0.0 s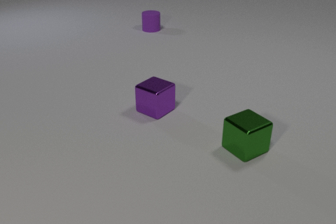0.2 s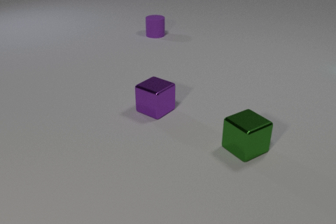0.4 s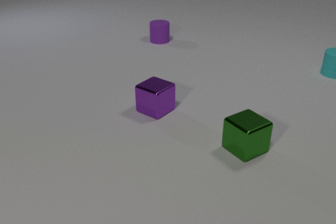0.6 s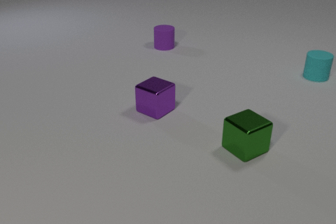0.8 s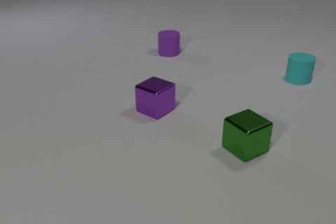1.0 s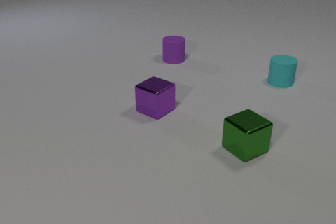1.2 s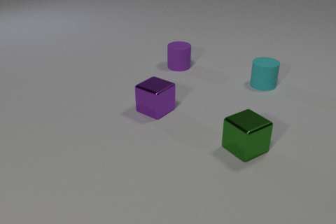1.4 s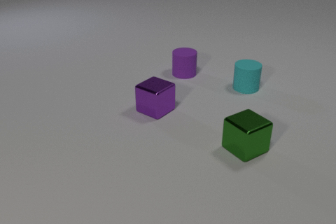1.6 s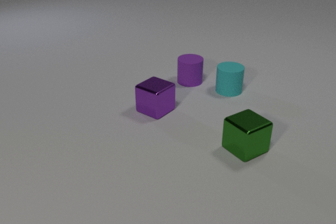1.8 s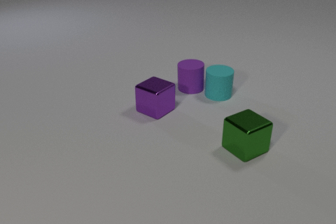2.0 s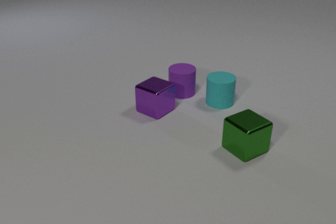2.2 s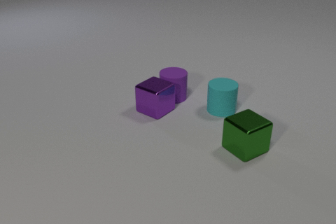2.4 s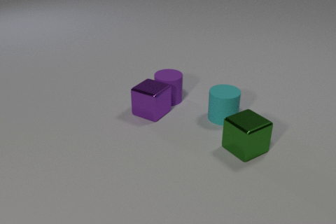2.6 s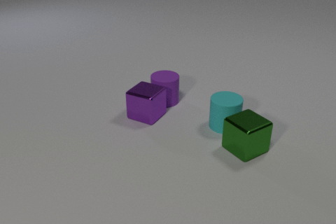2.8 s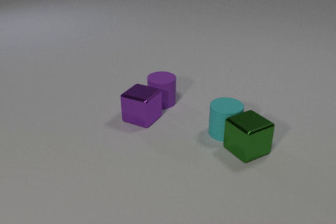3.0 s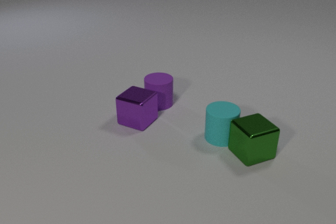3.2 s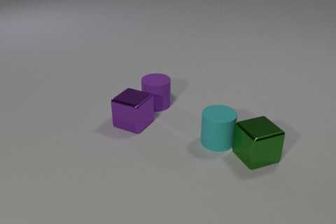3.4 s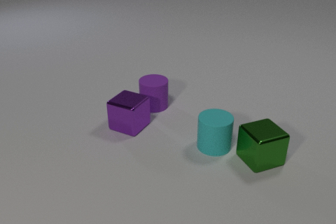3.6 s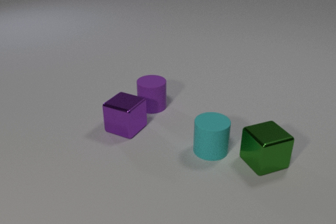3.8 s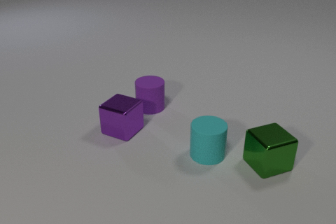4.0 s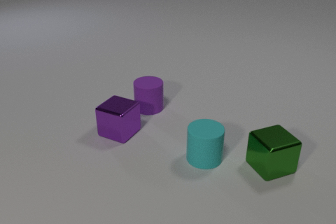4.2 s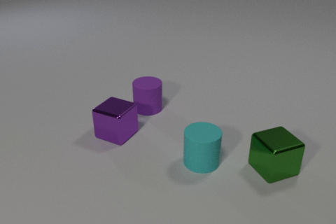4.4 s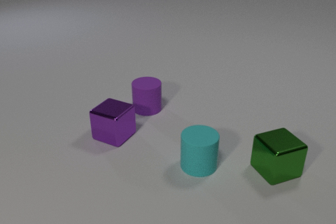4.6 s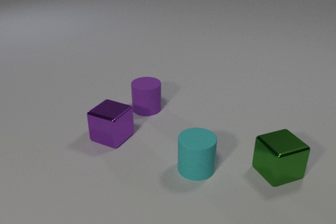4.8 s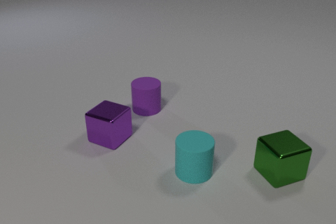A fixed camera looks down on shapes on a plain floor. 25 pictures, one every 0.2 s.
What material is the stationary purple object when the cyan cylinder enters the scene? metal.
How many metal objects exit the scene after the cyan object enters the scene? 0.
What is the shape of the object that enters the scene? cylinder.
0.0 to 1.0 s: The purple rubber cylinder slides toward the camera. The cyan rubber cylinder comes in at the right edge, slides to the left and toward the camera.
1.0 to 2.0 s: The purple rubber cylinder slides toward the camera. The cyan rubber cylinder slides to the left and toward the camera. The purple rubber cylinder and the cyan rubber cylinder collide.
2.0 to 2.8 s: The purple rubber cylinder slides toward the camera and to the left. The cyan rubber cylinder slides toward the camera. The purple metal cube slides toward the camera and to the left. The purple rubber cylinder and the purple metal cube collide. The cyan rubber cylinder and the green metal cube collide.
2.8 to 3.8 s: The purple rubber cylinder slides to the left and toward the camera. The cyan rubber cylinder slides toward the camera and to the left. The purple metal cube slides toward the camera and to the left. The green metal cube slides to the right and toward the camera.
3.8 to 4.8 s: The cyan rubber cylinder slides toward the camera and to the left. The purple metal cube slides toward the camera and to the left. The green metal cube slides to the right and toward the camera.
